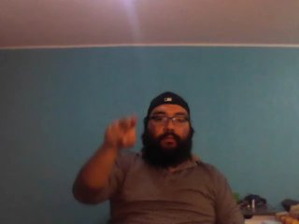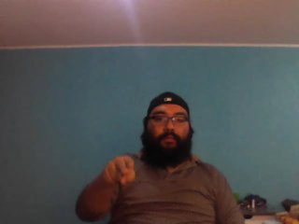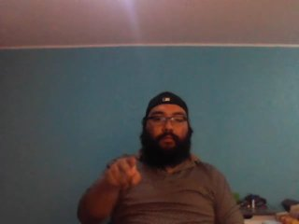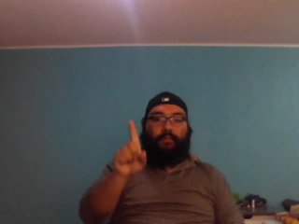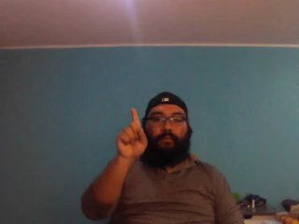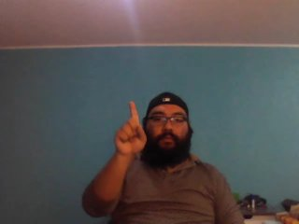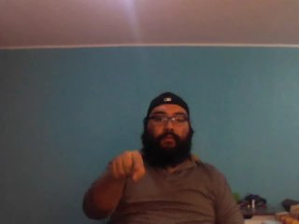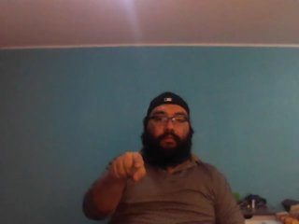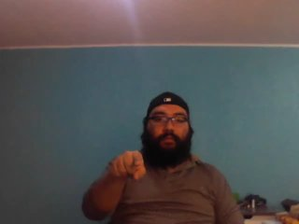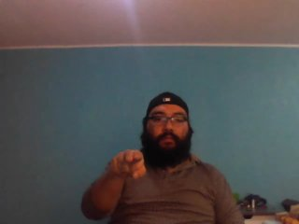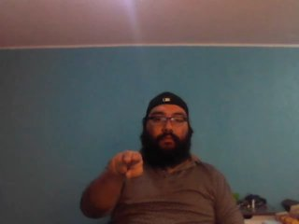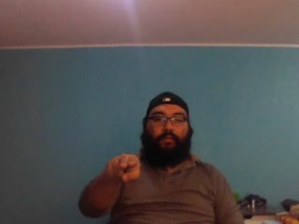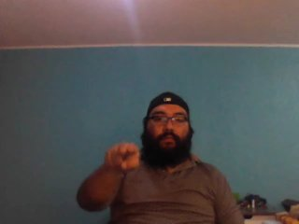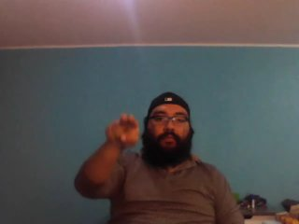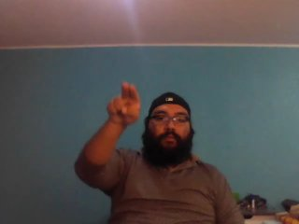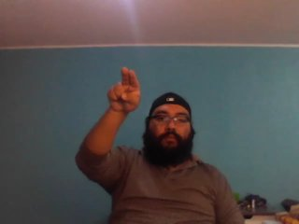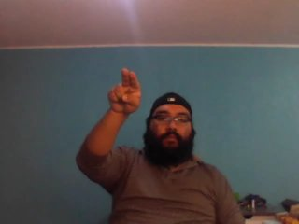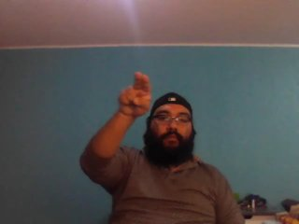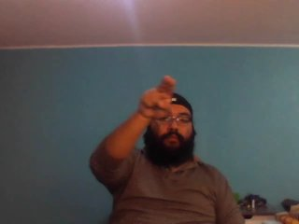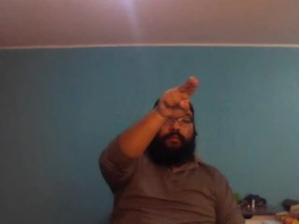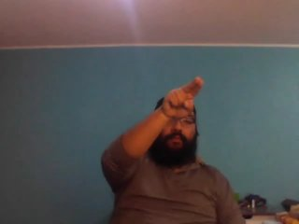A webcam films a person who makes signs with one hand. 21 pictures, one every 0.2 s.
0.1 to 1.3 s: Click with one finger.
1.4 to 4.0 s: Pointing with two fingers.
